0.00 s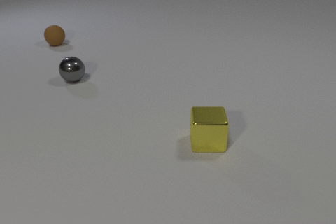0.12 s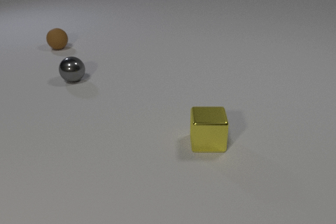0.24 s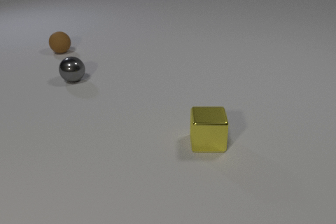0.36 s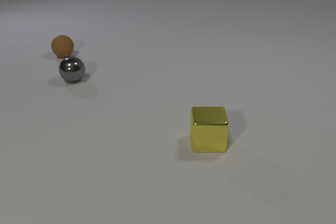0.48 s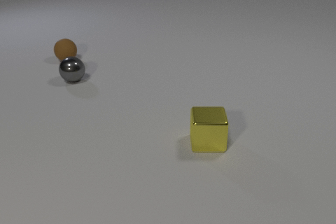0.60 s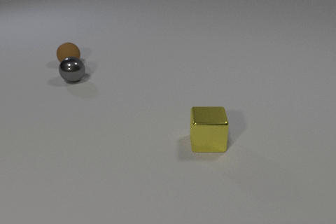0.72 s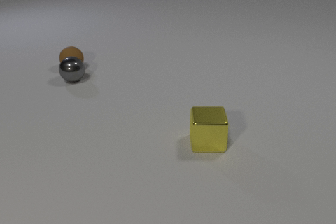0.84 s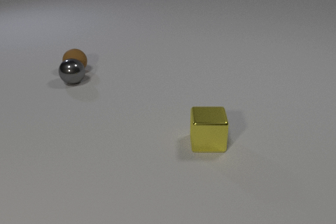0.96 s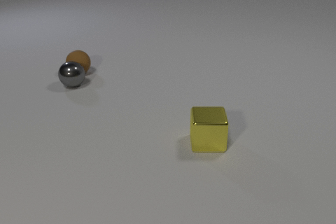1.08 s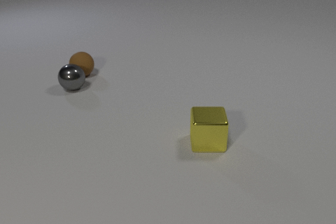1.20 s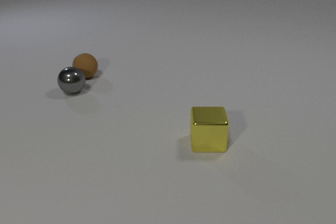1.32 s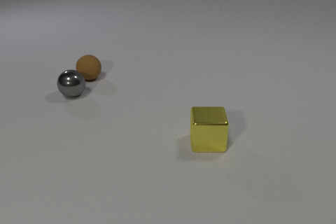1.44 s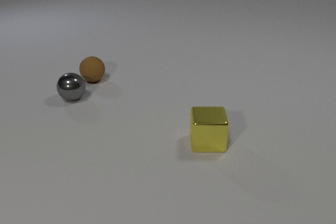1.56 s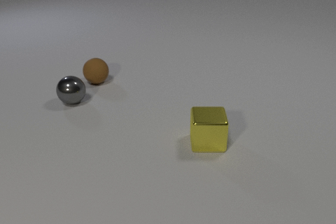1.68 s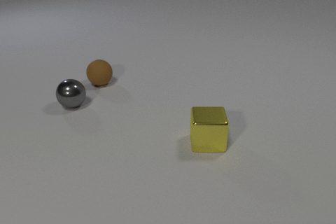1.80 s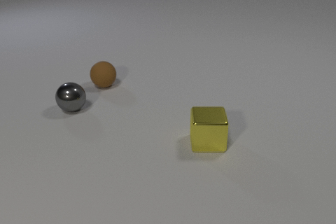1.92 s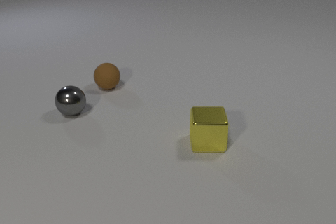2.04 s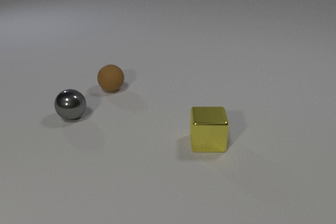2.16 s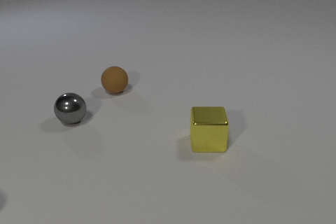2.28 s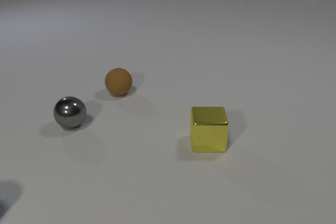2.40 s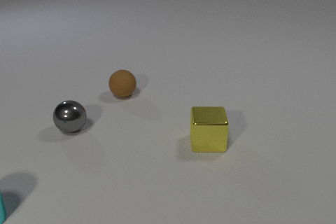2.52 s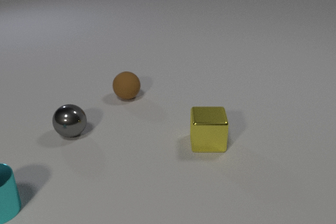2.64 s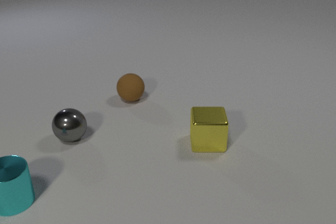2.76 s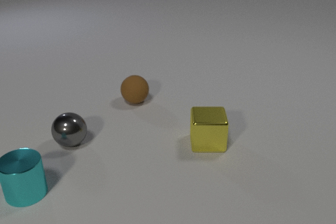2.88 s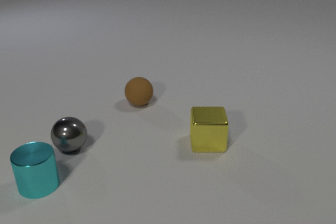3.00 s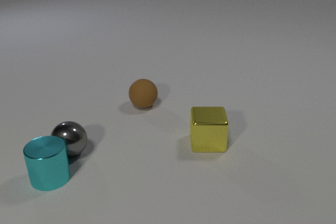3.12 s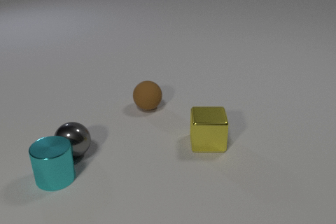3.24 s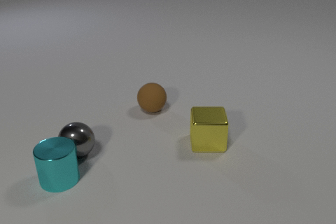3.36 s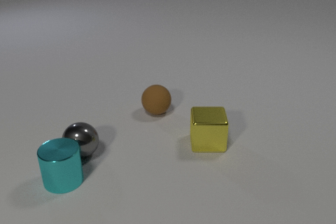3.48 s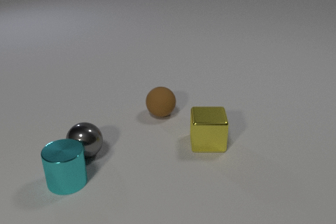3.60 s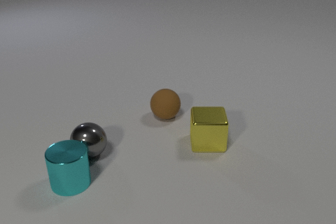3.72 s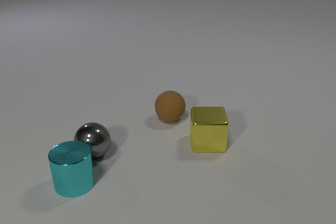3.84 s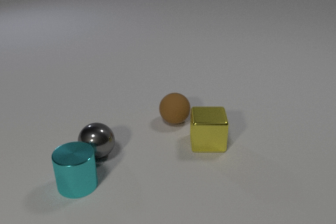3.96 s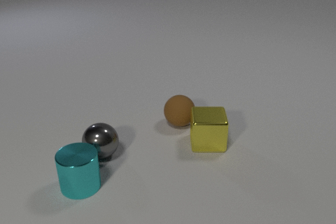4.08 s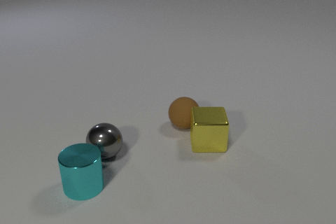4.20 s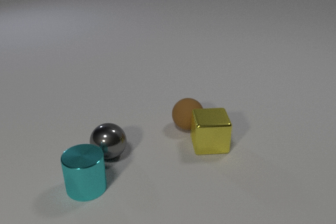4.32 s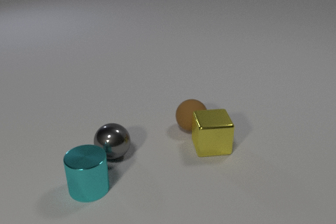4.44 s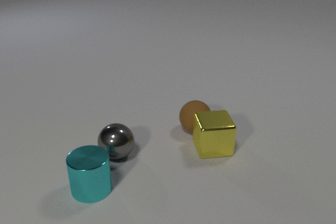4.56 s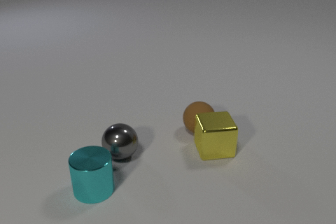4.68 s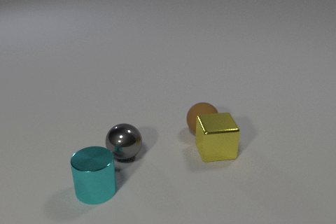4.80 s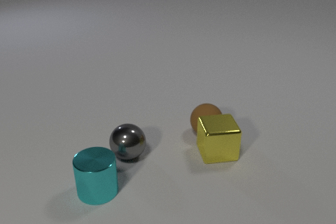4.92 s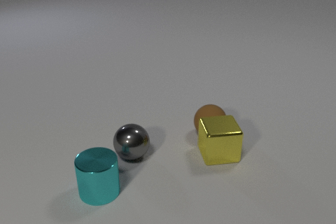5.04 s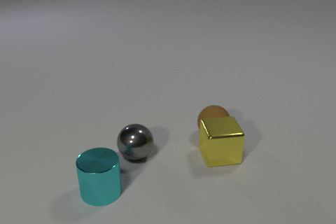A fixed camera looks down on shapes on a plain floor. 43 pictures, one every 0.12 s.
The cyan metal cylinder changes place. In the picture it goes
to the right.
The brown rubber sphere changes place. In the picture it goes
toward the camera.
0.00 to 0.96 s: The brown rubber sphere rolls toward the camera. The gray metal sphere rolls toward the camera. The brown rubber sphere and the gray metal sphere collide.
0.96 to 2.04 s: The brown rubber sphere rolls toward the camera and to the right. The gray metal sphere rolls toward the camera.
2.04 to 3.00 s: The brown rubber sphere rolls toward the camera and to the right. The gray metal sphere rolls toward the camera. The cyan metal cylinder comes in at the left edge, slides to the right and away from the camera.
3.00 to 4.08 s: The brown rubber sphere rolls to the right and toward the camera. The gray metal sphere rolls to the right. The cyan metal cylinder slides to the right and toward the camera. The gray metal sphere and the cyan metal cylinder collide. The brown rubber sphere and the yellow metal cube collide.
4.08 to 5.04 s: The brown rubber sphere rolls to the right and toward the camera. The gray metal sphere rolls to the right. The cyan metal cylinder slides to the right and toward the camera. The yellow metal cube slides toward the camera and to the right.
What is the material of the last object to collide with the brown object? metal.
What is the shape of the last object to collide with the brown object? cube.
Are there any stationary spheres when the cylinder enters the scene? no.
